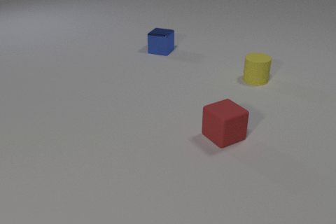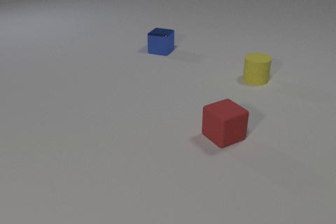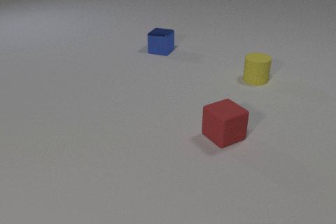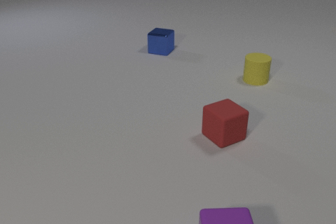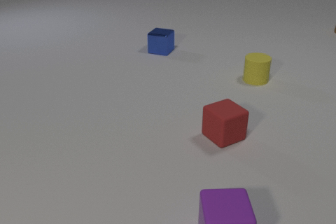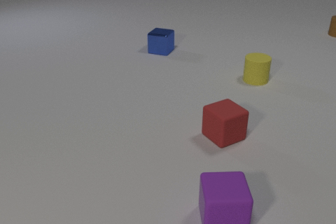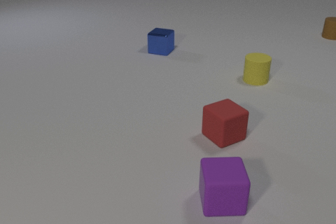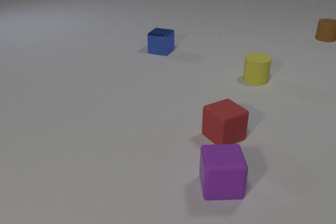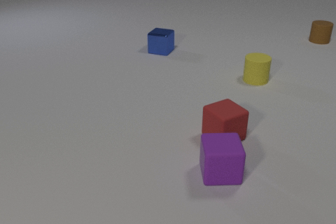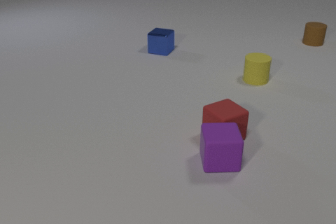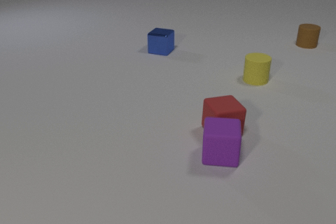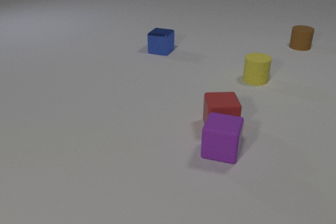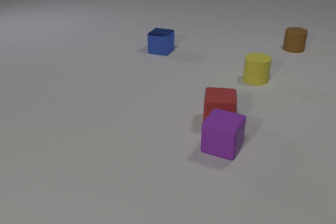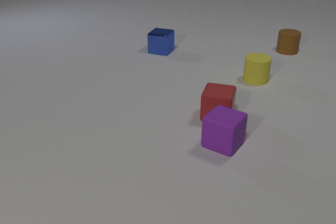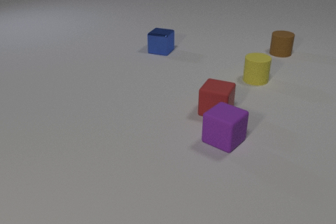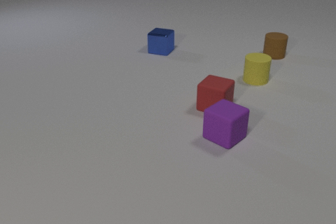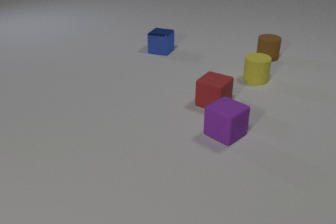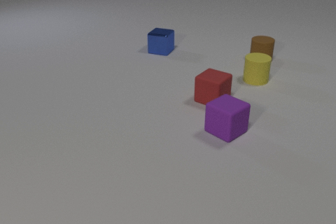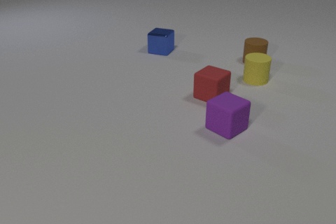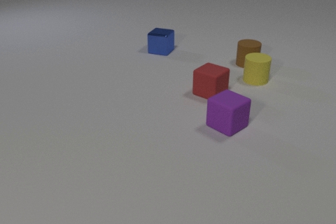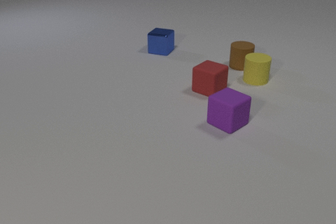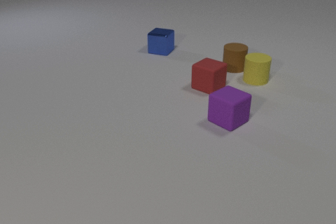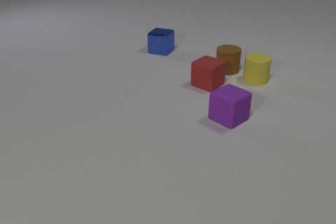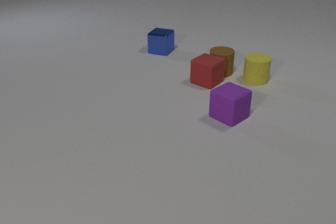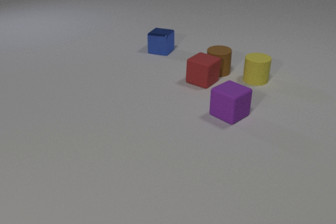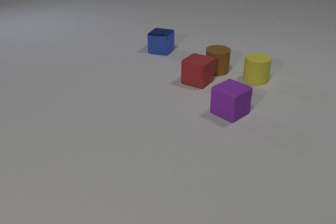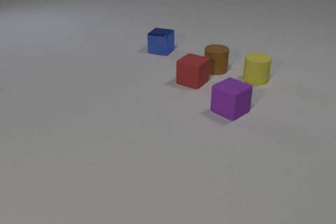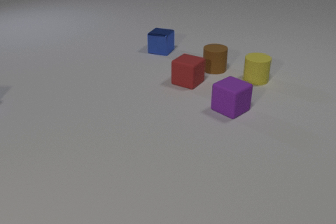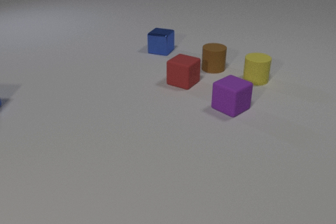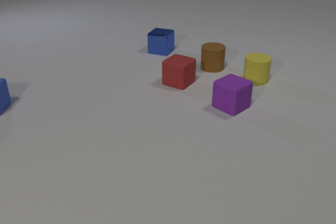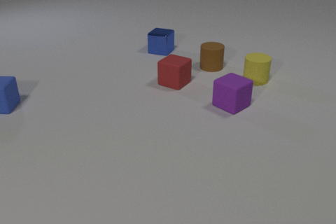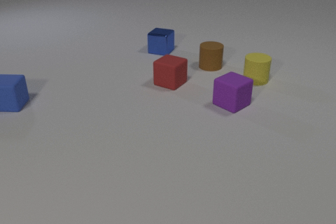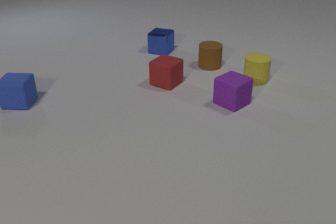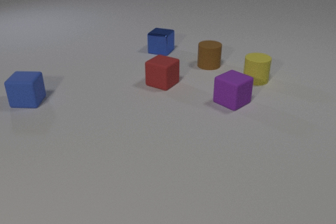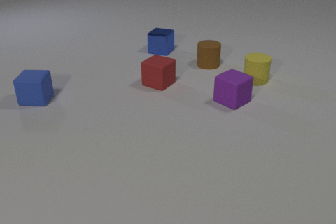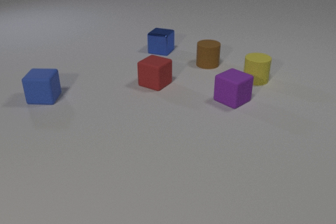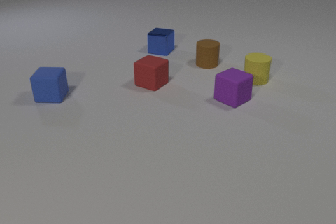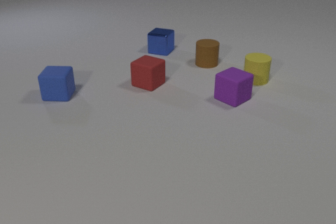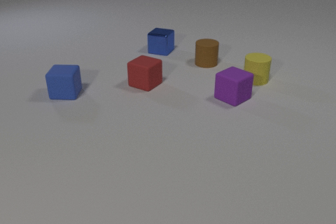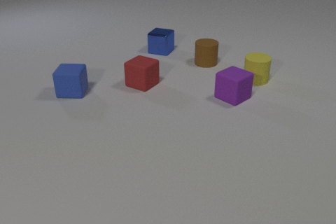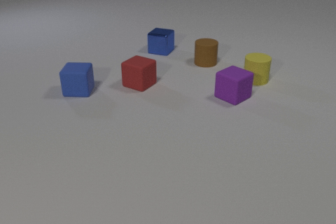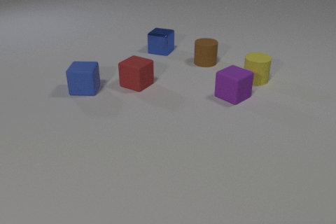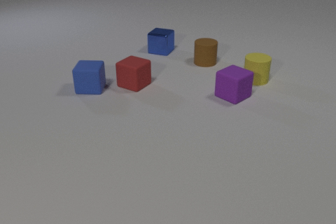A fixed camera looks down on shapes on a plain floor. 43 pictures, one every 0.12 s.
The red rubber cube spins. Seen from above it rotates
clockwise.
The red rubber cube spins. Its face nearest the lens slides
to the left.
0.00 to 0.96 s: The purple rubber cube comes in at the bottom edge, slides away from the camera. The brown rubber cylinder comes in at the right edge, slides toward the camera and to the left.
0.96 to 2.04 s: The purple rubber cube slides away from the camera, spins so that its near face slides to the left, clockwise seen from above. The red rubber cube slides away from the camera, spins clockwise seen from above by about 75 degrees, its near face sliding to the left. The brown rubber cylinder slides toward the camera and to the left. The purple rubber cube and the red rubber cube collide.
2.04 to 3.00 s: The purple rubber cube slides away from the camera. The red rubber cube slides away from the camera. The brown rubber cylinder slides to the left and toward the camera. The red rubber cube and the brown rubber cylinder collide.
3.00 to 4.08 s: The purple rubber cube slides away from the camera. The red rubber cube slides to the left. The brown rubber cylinder slides away from the camera and to the left. The blue rubber cube comes in at the left edge, slides to the right.
4.08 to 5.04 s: The purple rubber cube slides away from the camera. The red rubber cube slides to the left. The brown rubber cylinder slides away from the camera. The blue rubber cube slides to the right.
How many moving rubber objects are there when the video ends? 4.
Are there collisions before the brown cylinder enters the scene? no.
What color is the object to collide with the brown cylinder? red.
